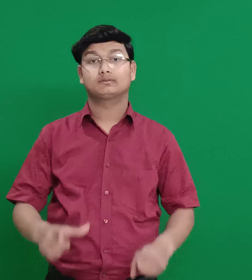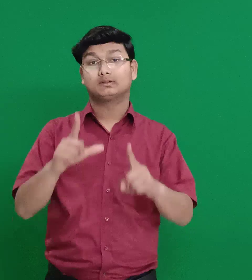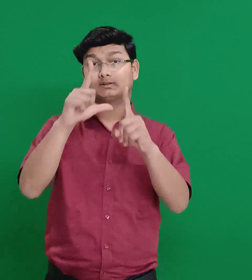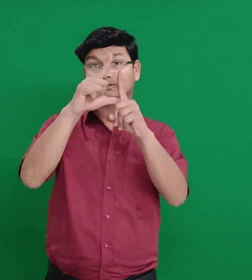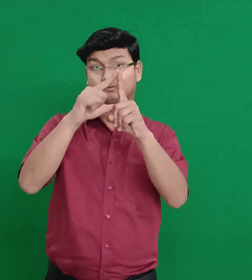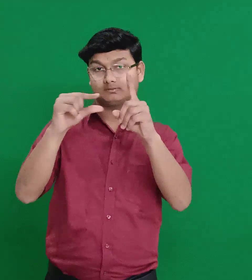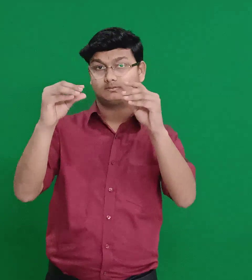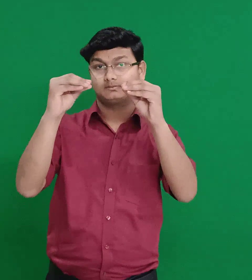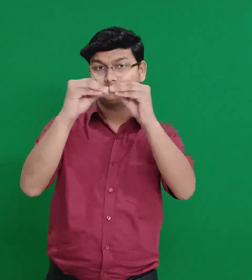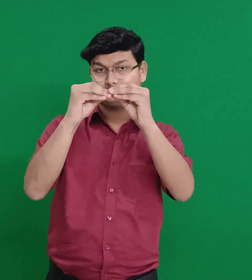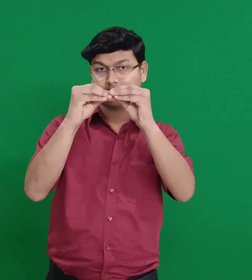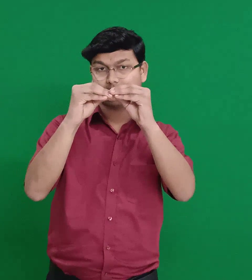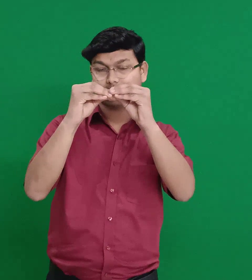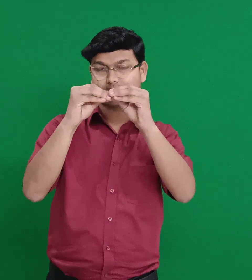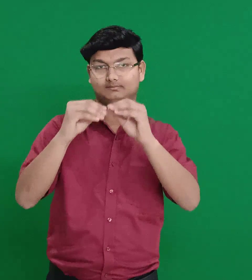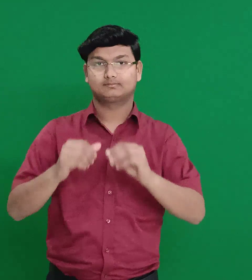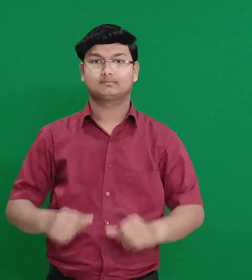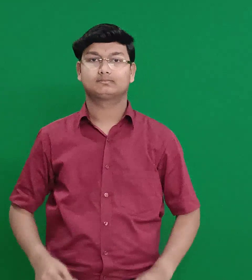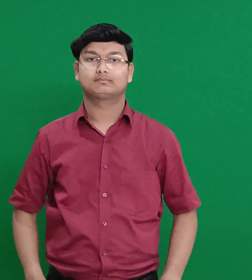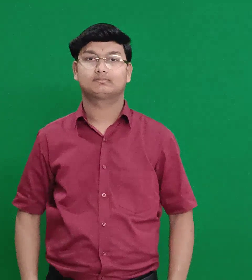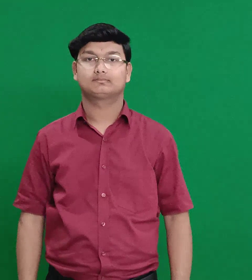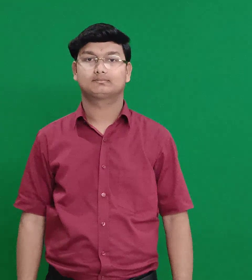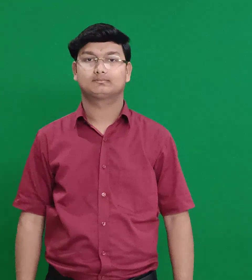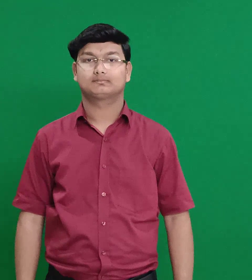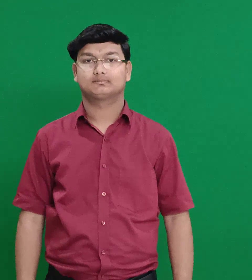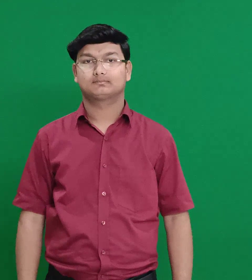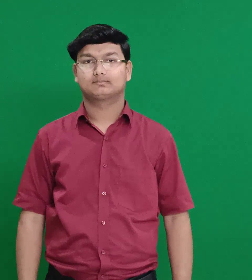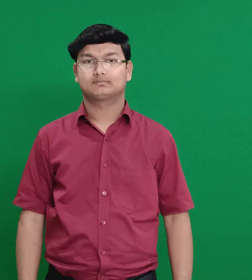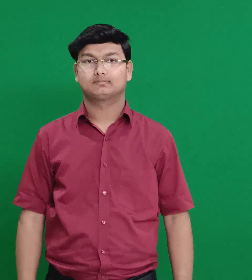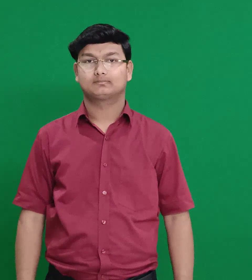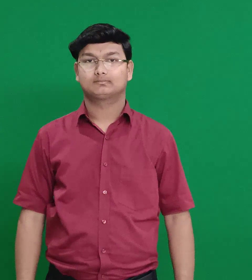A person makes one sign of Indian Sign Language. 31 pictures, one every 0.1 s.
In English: derbe
